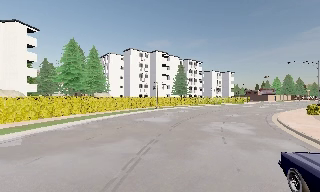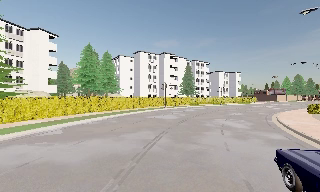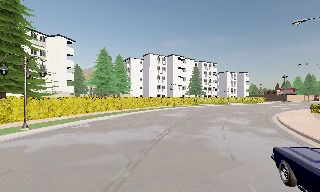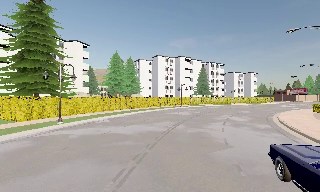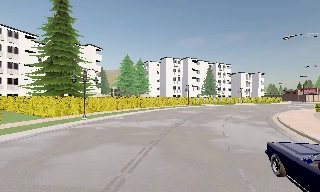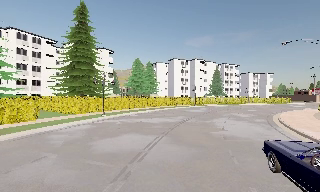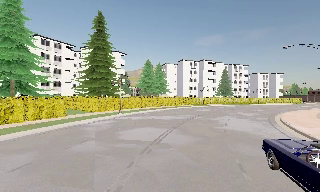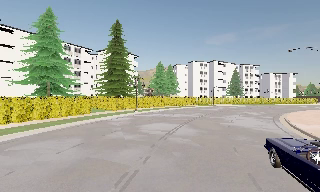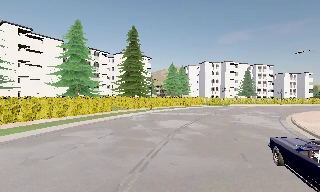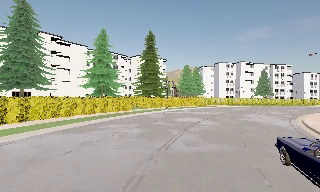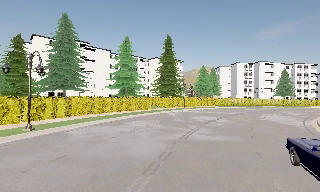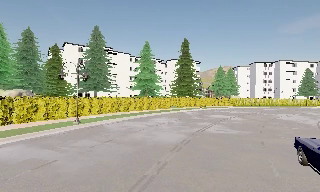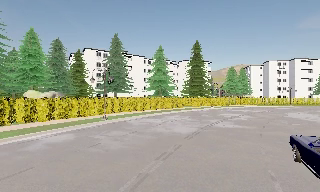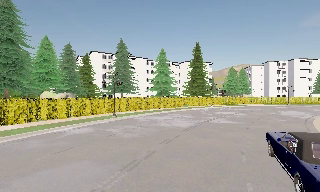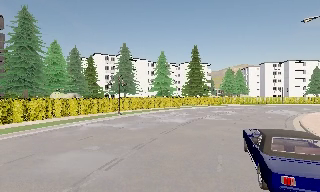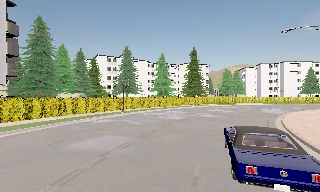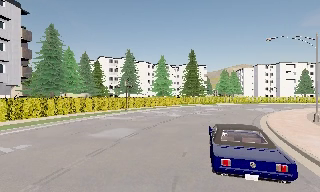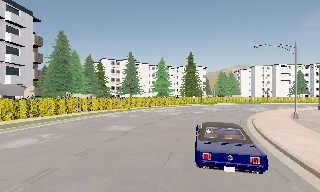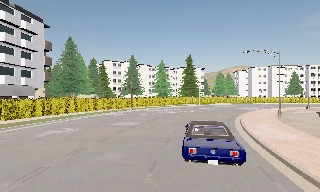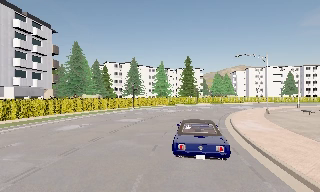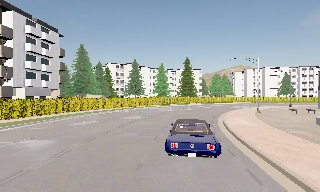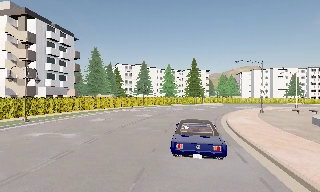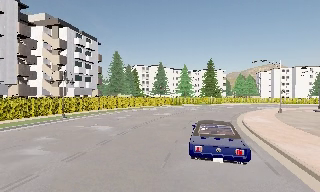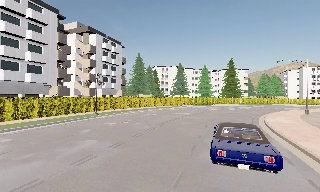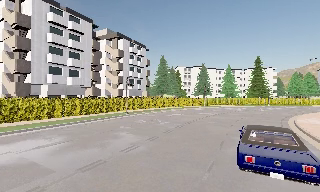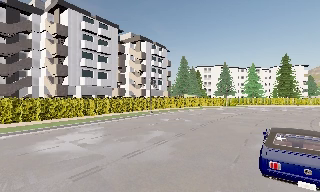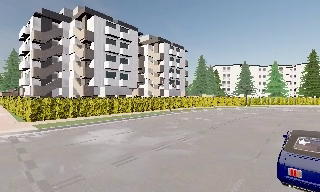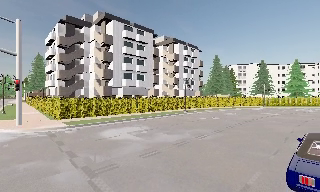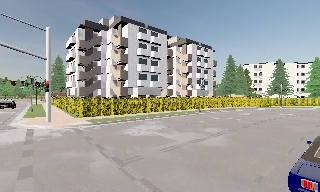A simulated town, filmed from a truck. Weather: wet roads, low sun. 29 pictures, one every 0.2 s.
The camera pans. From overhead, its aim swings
counterclockwise.
The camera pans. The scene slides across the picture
to the right.
0.0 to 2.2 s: The camera swings to its left by about 40 degrees, and the scene slides to the right. It travels backward, about 20 m.
2.2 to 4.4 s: The camera swings to its left by about 15 degrees, and the scene slides to the right. It travels backward, about 20 m, so what stands in front gets smaller.
4.4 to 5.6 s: The camera swings to its left by about 35 degrees, and the scene slides to the right. It travels backward and to its left, about 6 m. It loses speed.
The film runs backward here.
